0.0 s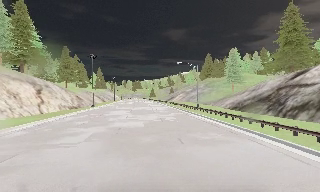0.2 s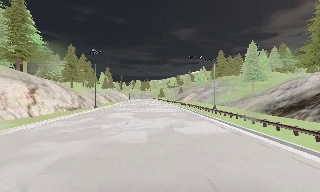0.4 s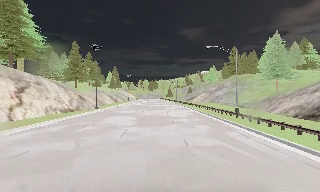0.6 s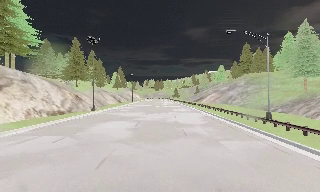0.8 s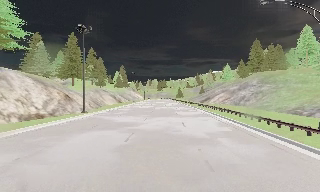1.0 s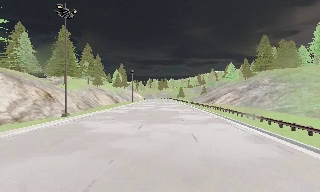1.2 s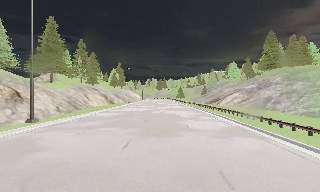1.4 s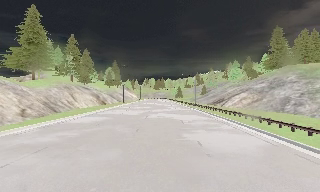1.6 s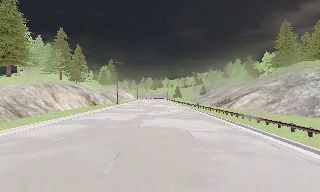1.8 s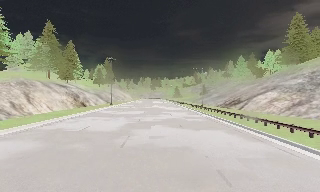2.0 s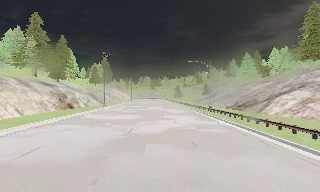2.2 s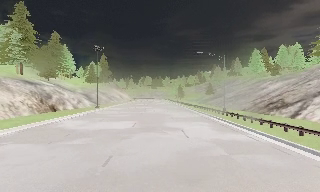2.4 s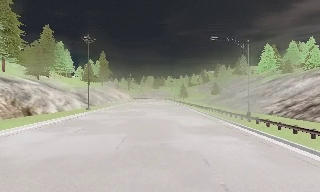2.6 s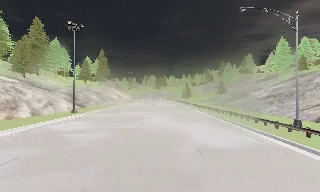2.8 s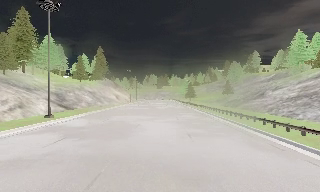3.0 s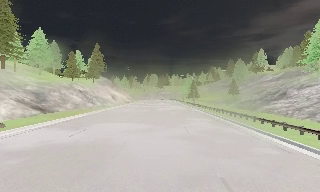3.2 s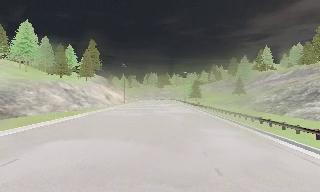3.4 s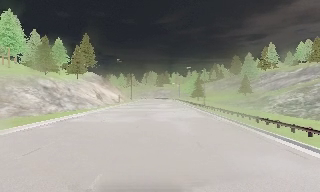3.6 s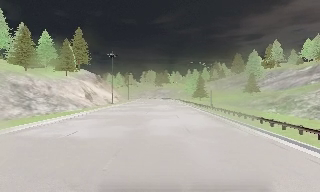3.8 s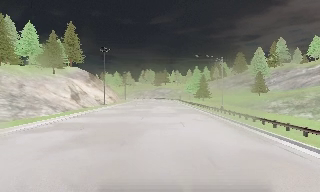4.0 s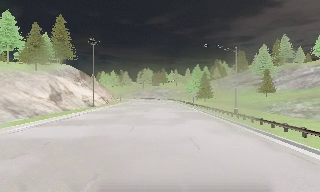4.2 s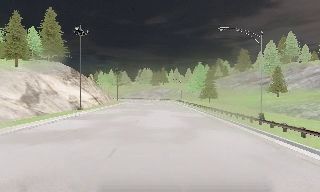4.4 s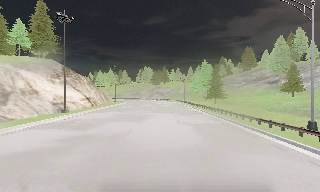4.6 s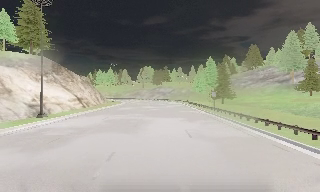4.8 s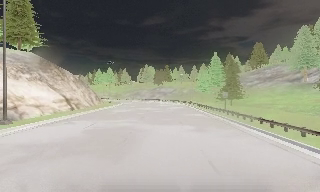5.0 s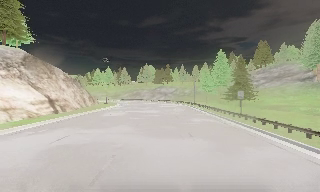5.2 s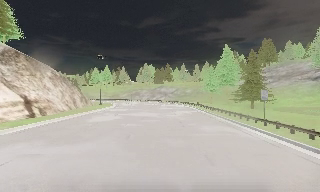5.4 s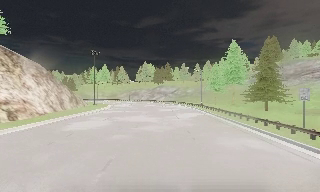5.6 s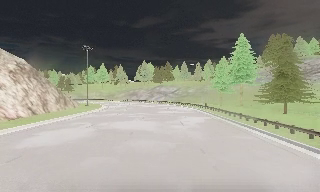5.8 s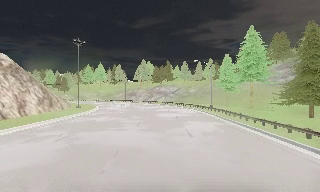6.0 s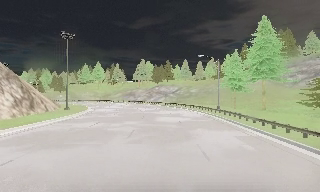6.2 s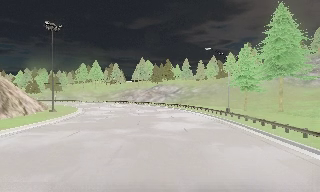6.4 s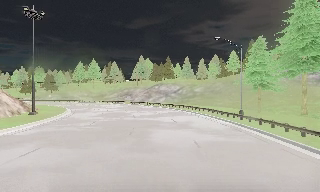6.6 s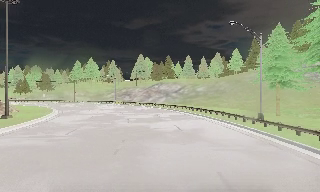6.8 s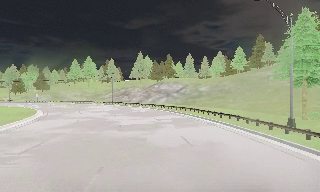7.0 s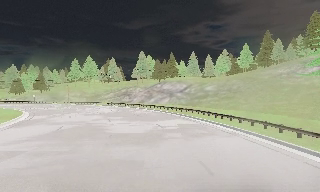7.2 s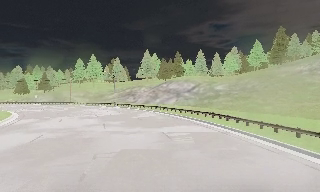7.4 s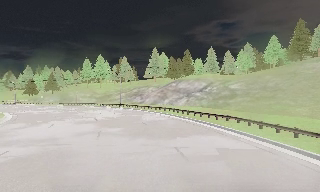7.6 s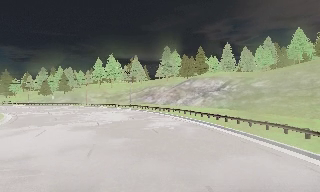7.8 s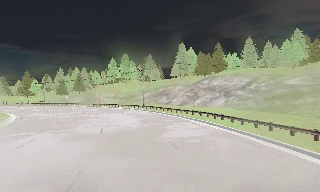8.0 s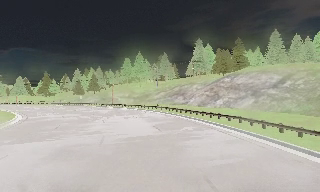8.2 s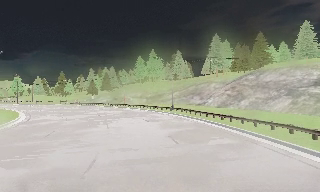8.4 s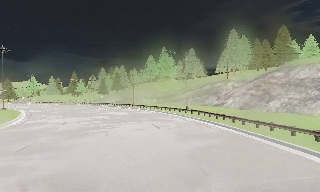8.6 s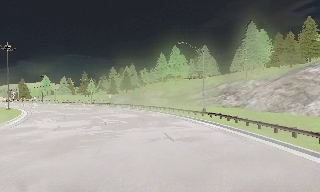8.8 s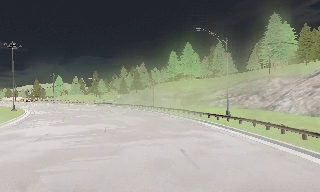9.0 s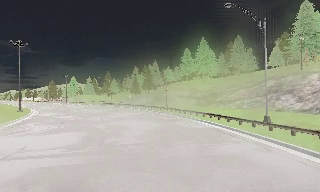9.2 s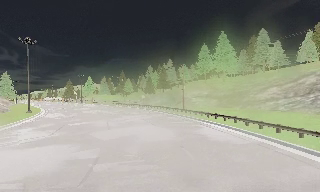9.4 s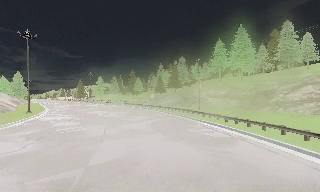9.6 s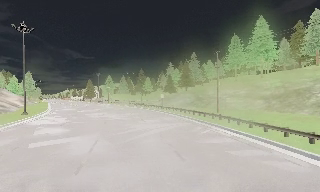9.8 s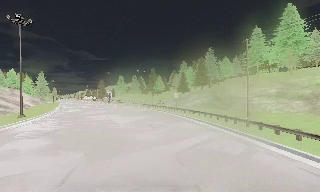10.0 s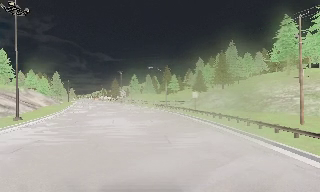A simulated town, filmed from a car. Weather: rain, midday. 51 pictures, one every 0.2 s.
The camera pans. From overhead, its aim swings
counterclockwise.
The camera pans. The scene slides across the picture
to the right.
0.0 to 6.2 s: The camera travels forward, about 135 m, so what stands in front looms larger.
6.2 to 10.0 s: The camera swings to its left by about 65 degrees, and the scene slides to the right. It travels forward, about 60 m.
The film runs forward here.
